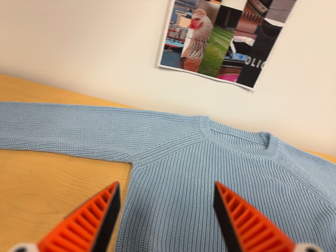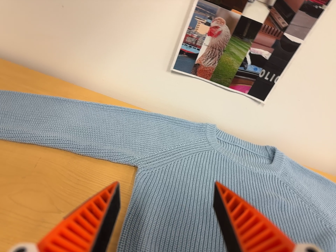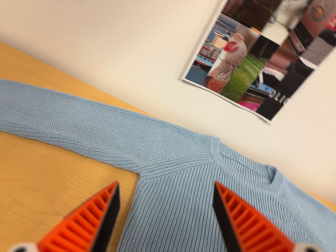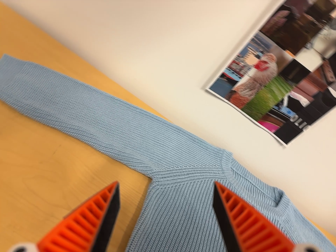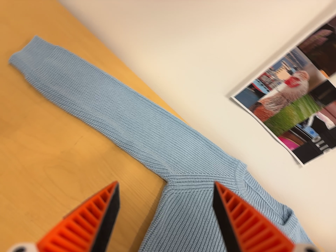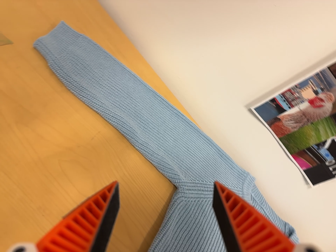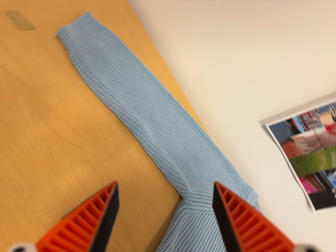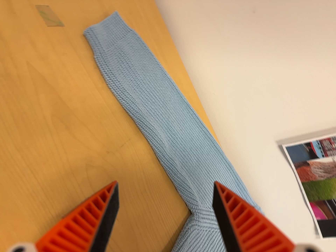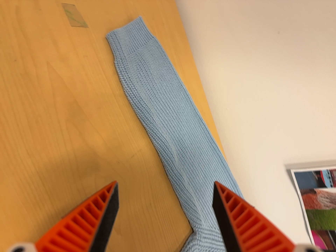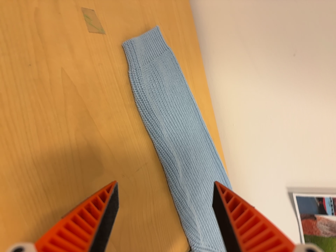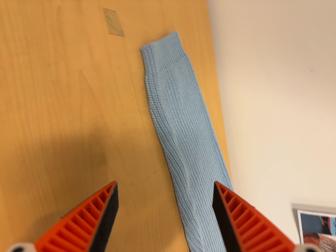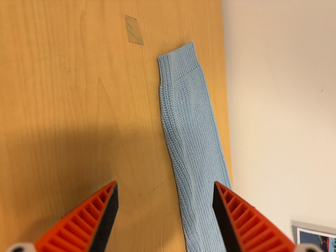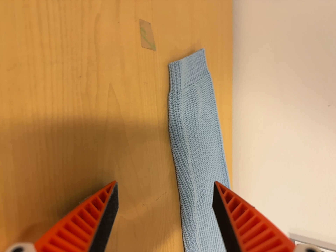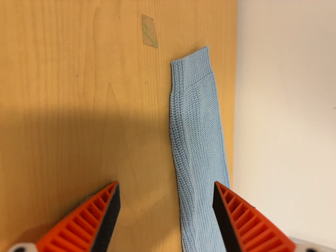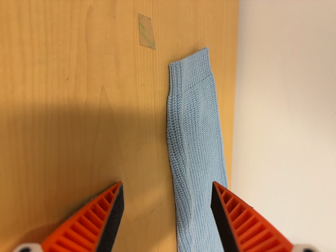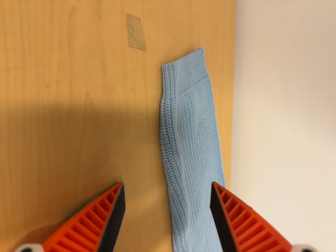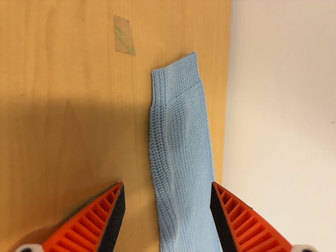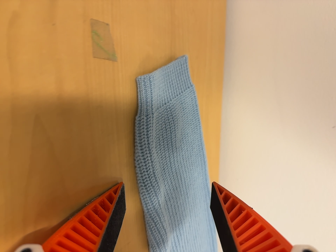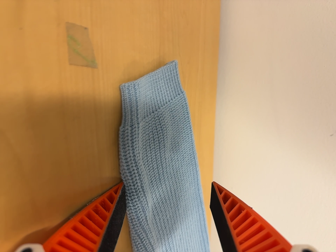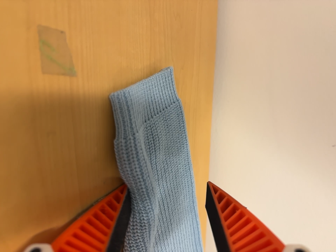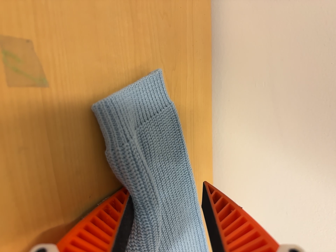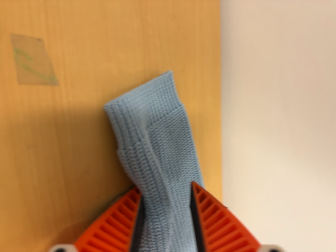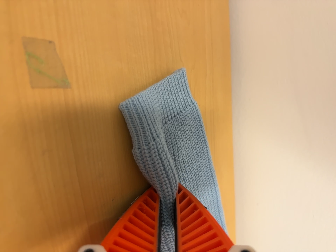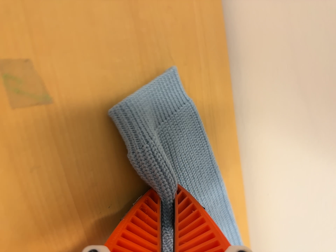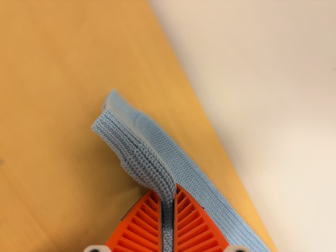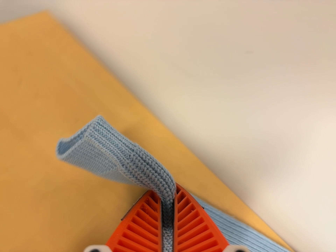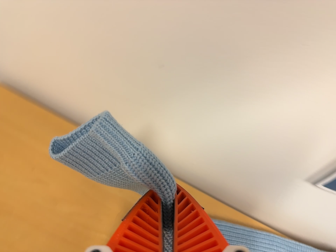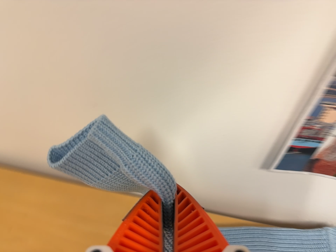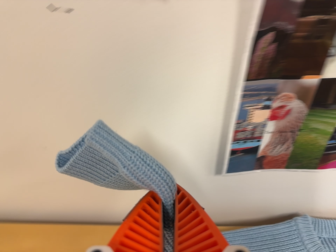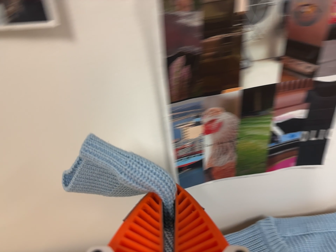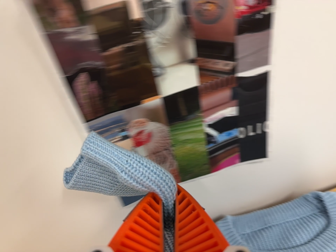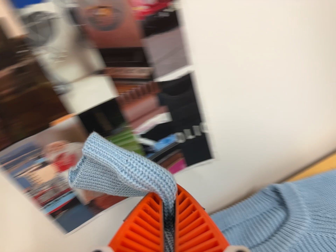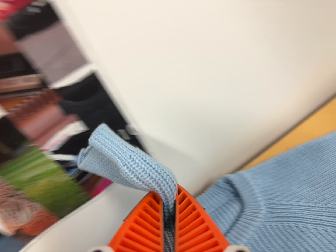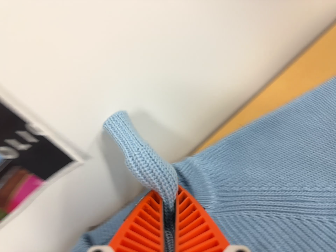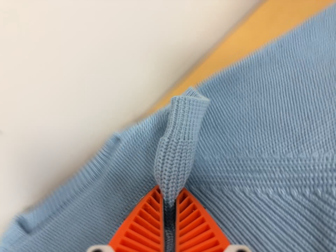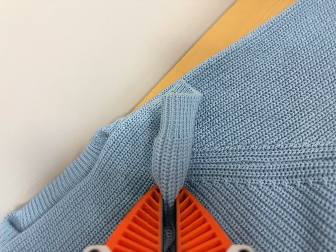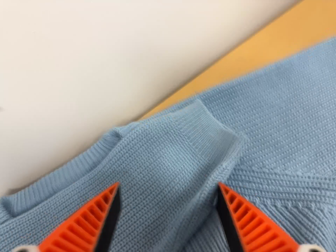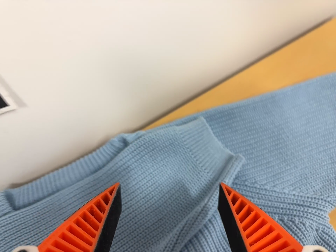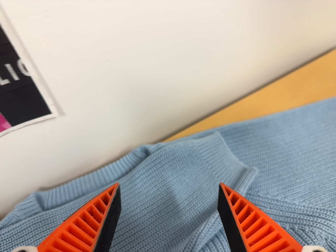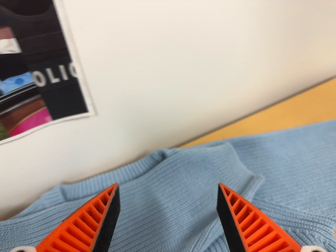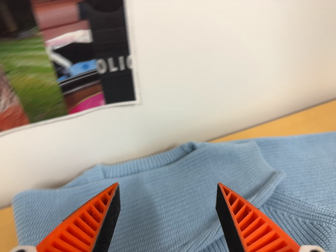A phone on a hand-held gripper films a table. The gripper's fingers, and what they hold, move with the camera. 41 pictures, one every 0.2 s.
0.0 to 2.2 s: The camera travels to its left and toward the top of its view, about 30 cm, so close, fixed things drift to the right. It rolls about its line of sight by about 70 degrees, and the scene rotates clockwise.
2.2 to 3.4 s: The camera travels forward and toward the top of its view, about 9 cm, so what stands in front looms larger.
3.4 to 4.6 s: The camera travels forward and to its right, about 8 cm, so what stands in front looms larger. It rolls about its line of sight by about 10 degrees, and the scene rotates counterclockwise.
4.6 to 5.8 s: The camera travels to its right, about 40 cm, so close, fixed things drift to the left. Its aim tips toward the top of its view by about 20 degrees, and the scene shifts downward. It rolls about its line of sight by about 90 degrees, and the scene rotates counterclockwise.
5.8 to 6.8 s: The camera pans to its right by about 20 degrees. It travels to its right and forward, about 34 cm, so close, fixed things drift to the left. Its aim tips toward the bottom of its view by about 20 degrees. It rolls about its line of sight by about 35 degrees, and the scene rotates counterclockwise.
6.8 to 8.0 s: The camera travels backward, to its left and toward the bottom of its view, about 20 cm, so what stands in front gets smaller. Its aim tips toward the top of its view by about 15 degrees, and the scene shifts downward. It rolls about its line of sight by about 25 degrees, and the scene rotates clockwise.
The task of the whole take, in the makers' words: left arm across.
The film runs forward here.
